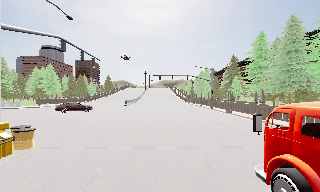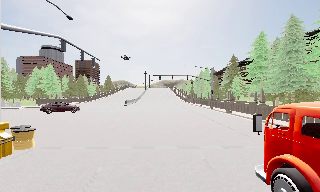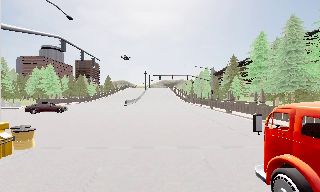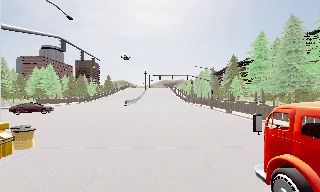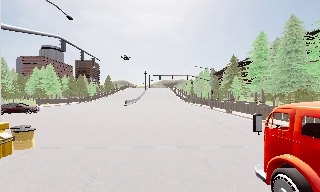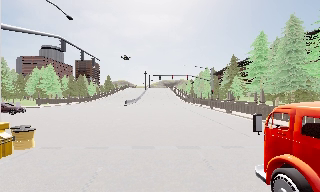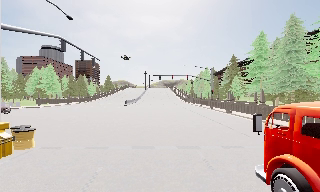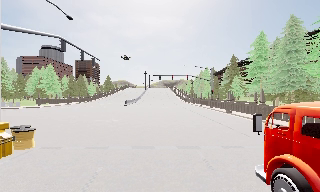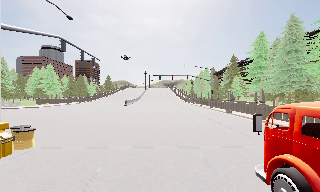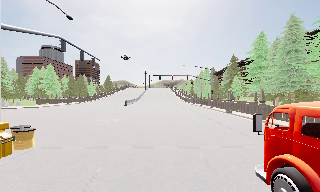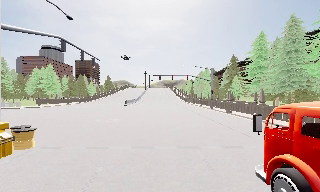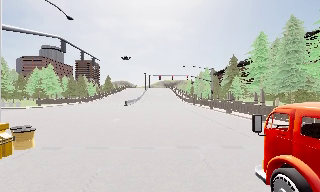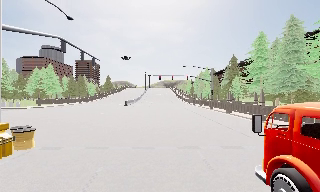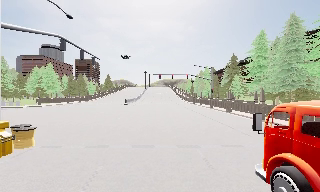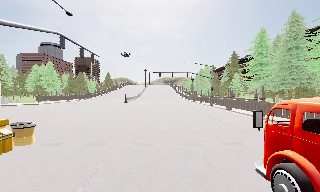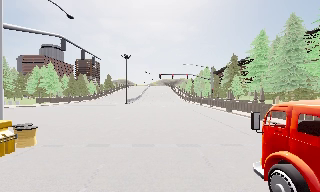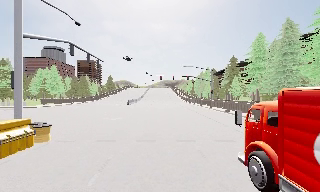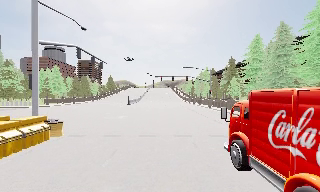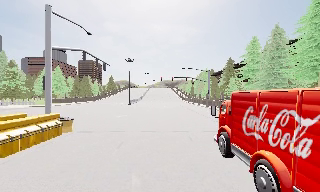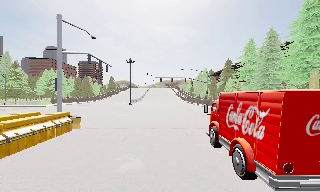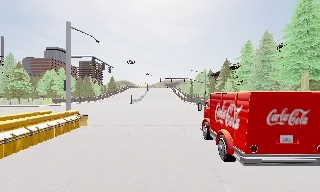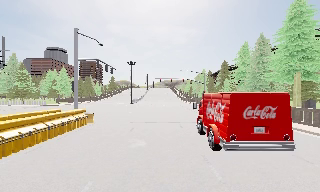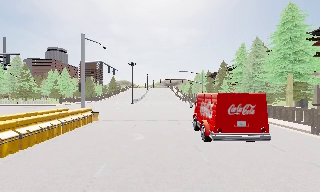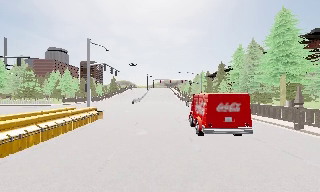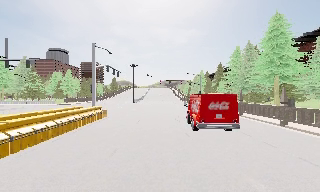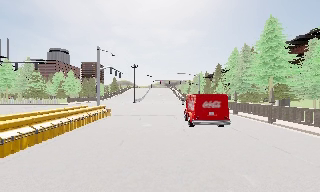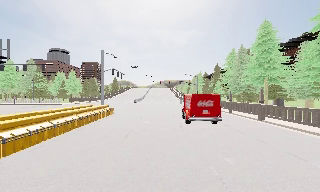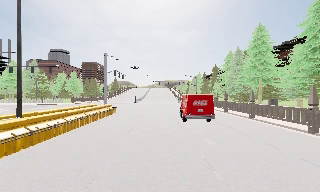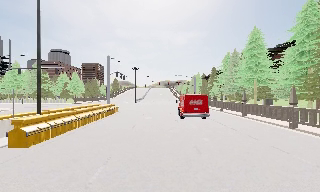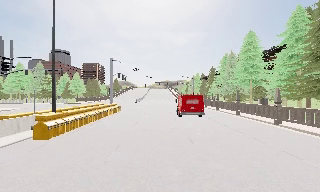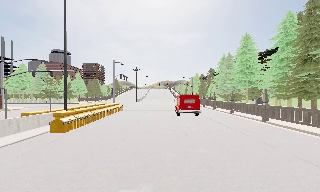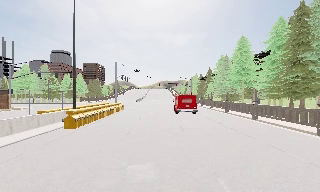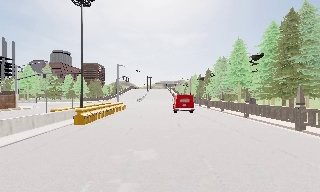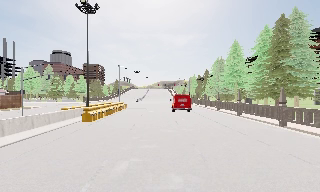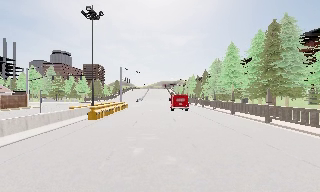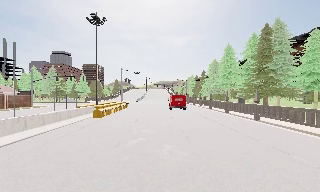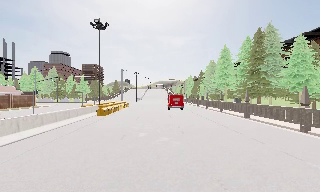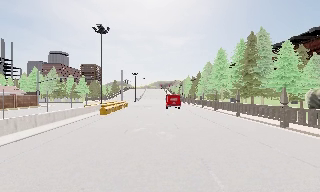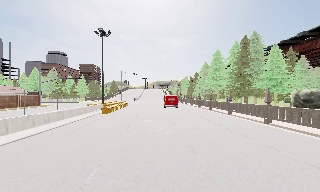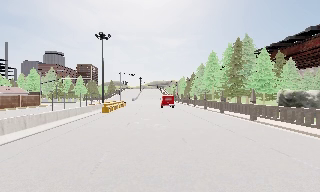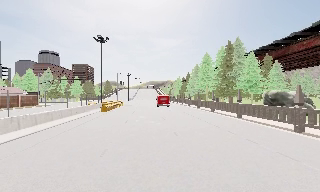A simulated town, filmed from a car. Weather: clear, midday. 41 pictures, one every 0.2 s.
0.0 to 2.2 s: The camera keeps its place and its aim.
2.2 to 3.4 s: The camera travels backward, about 2 m, so what stands in front gets smaller. It gains speed.
3.4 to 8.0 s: The camera travels backward, about 30 m, so what stands in front gets smaller.
The film runs backward here.
